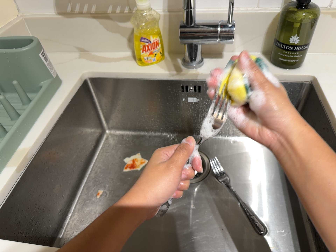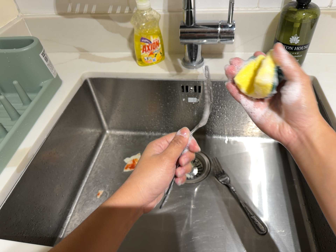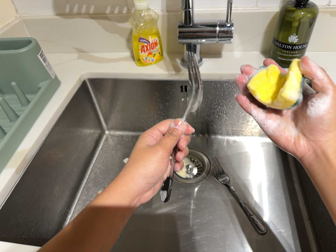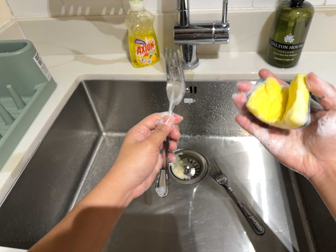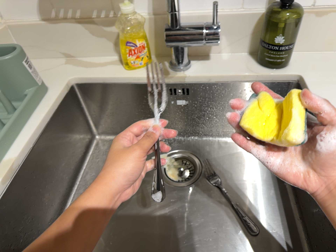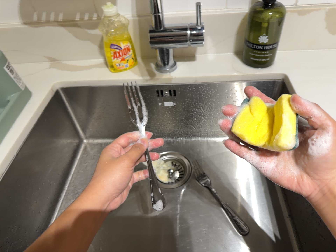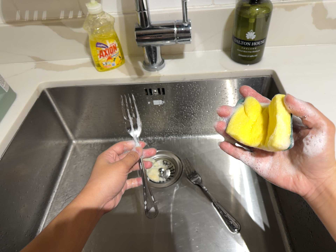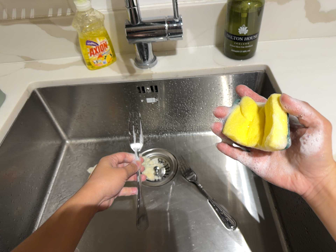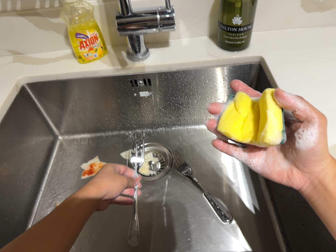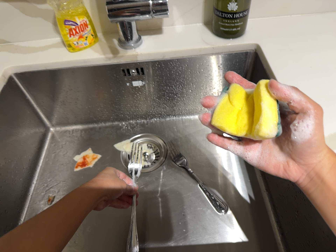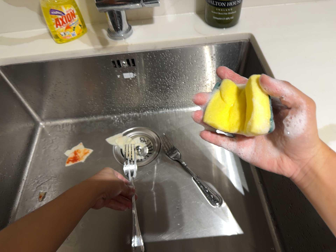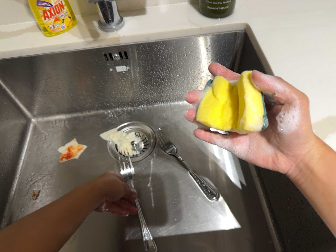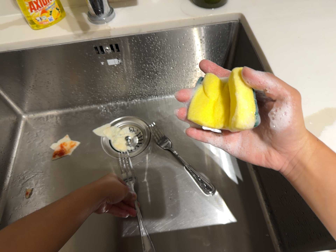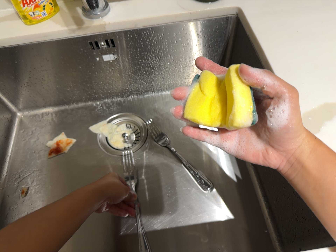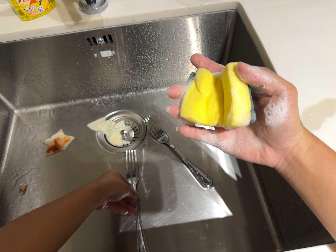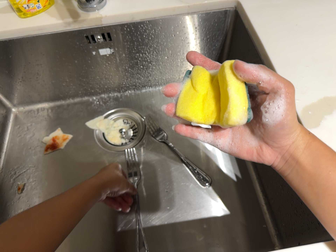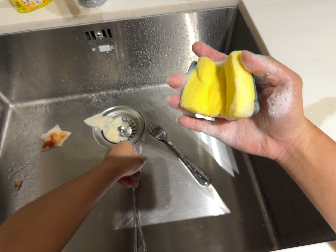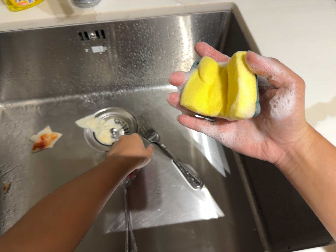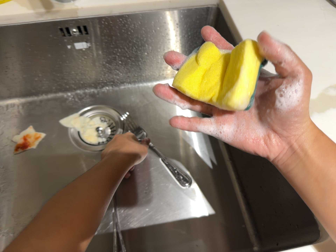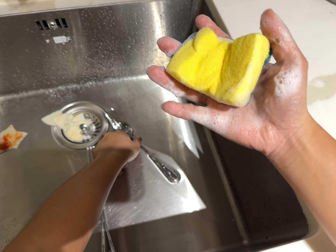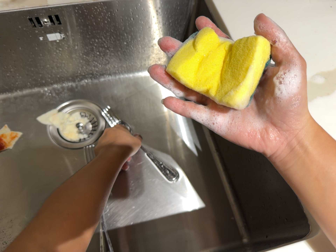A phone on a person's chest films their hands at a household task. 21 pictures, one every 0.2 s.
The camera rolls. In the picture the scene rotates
counterclockwise.
The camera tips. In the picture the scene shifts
upward.
0.0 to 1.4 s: The camera shifts only a little, or ends up much as it began.
1.4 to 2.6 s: The camera travels forward, about 6 cm, so what stands in front looms larger. Its aim tips toward the bottom of its view by about 10 degrees, and the scene shifts upward.
2.6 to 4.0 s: The camera shifts only a little, or ends up much as it began.
The film runs forward here.
